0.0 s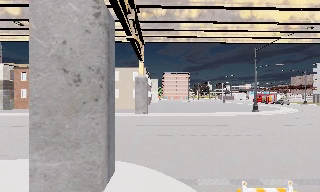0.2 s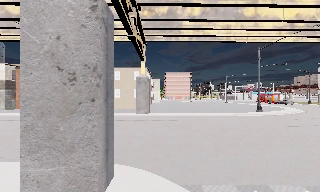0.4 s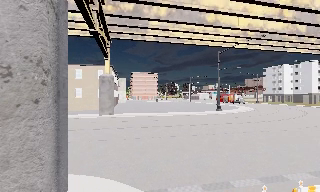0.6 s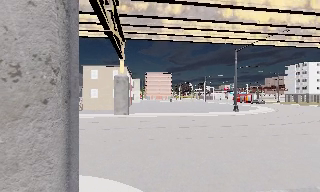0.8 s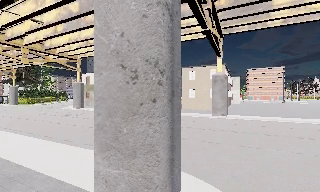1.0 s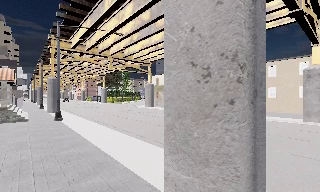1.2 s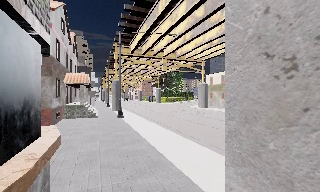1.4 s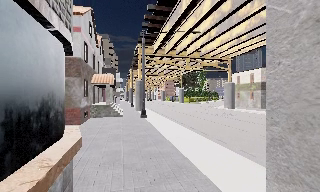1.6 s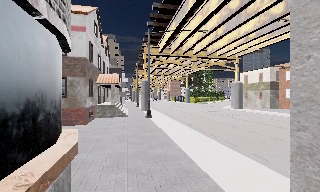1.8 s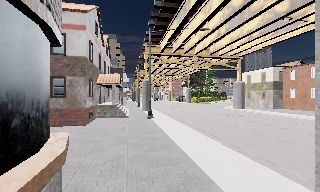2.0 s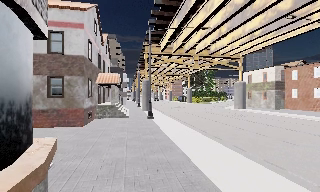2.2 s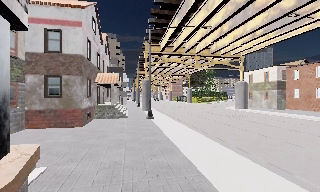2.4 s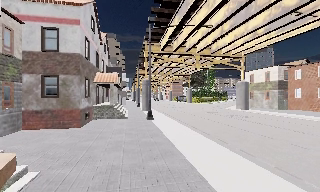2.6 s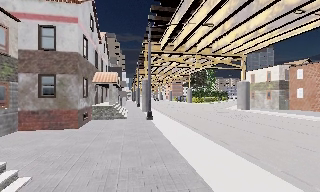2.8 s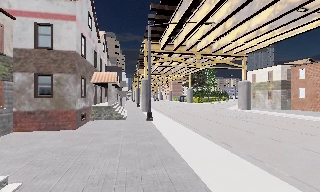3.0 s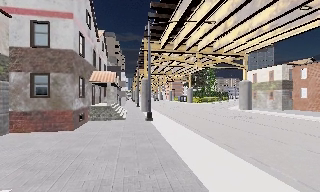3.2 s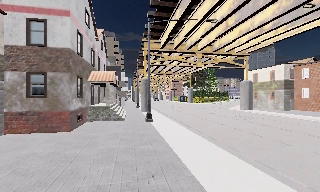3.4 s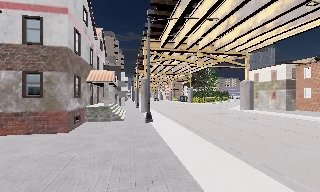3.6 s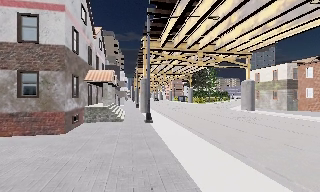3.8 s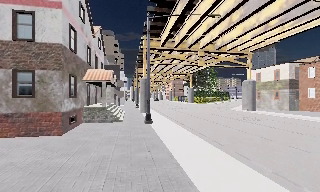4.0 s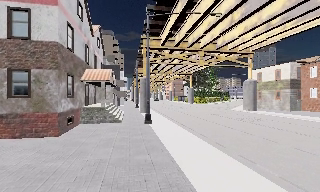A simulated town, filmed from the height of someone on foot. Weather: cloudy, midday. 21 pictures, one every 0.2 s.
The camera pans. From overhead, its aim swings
counterclockwise.
The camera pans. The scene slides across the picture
to the right.
0.0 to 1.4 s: The scene slides to the right, as the camera pans about 75 degrees to its left. It travels forward, about 2.5 m.
1.4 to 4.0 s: The camera travels forward, about 4.5 m, so what stands in front looms larger.
The film runs forward here.
